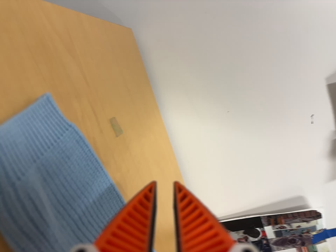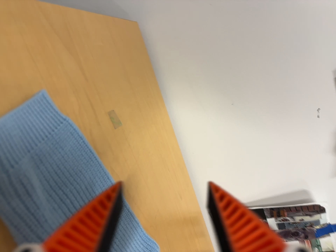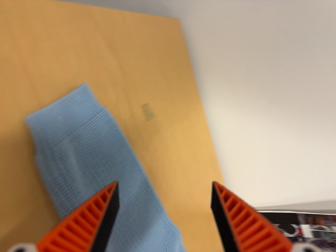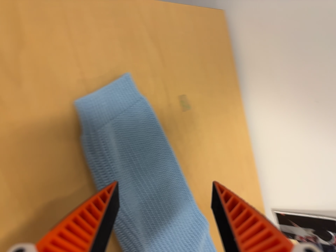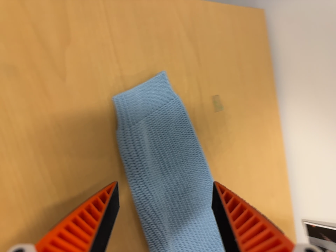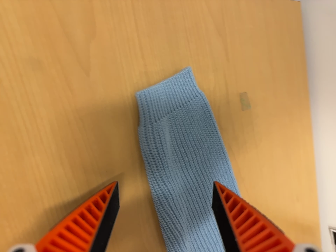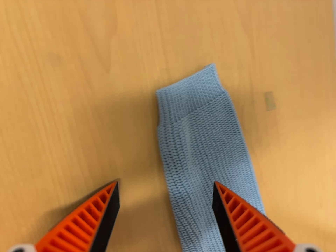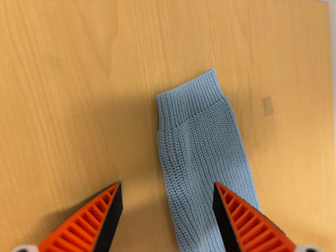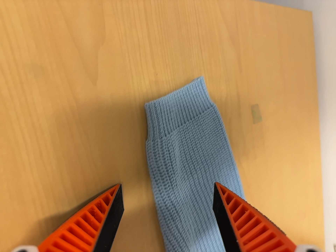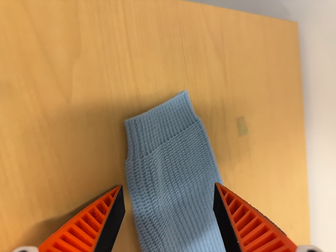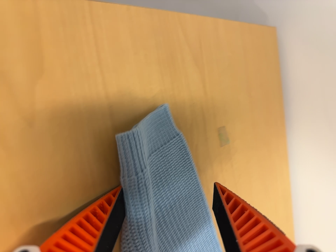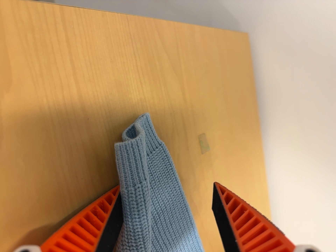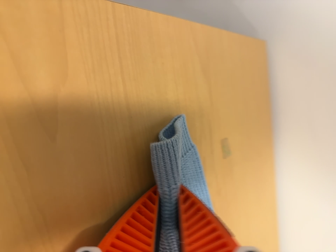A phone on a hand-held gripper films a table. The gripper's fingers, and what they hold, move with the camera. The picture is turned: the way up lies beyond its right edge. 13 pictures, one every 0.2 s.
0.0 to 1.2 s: The camera swings to its left by about 40 degrees, and the scene slides to the right. It travels to its right, about 6 cm. Its aim tips toward the bottom of its view by about 10 degrees, and the scene shifts upward. It rolls about its line of sight by about 15 degrees, and the scene rotates clockwise.
1.2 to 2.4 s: The camera pans to its right by about 20 degrees. It travels forward, about 7 cm, so what stands in front looms larger.
The film runs forward here.
